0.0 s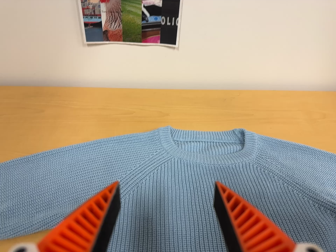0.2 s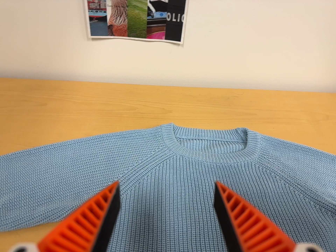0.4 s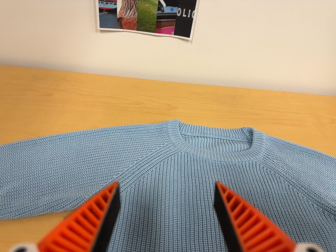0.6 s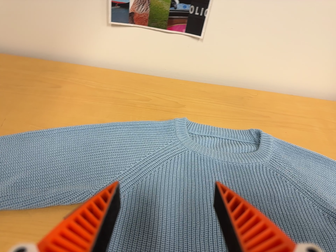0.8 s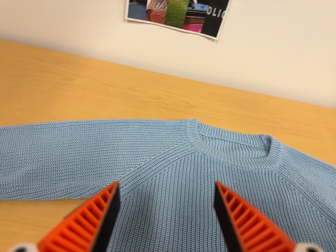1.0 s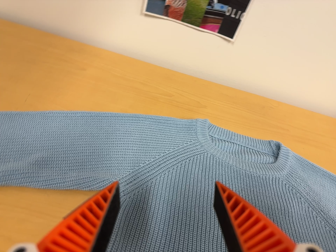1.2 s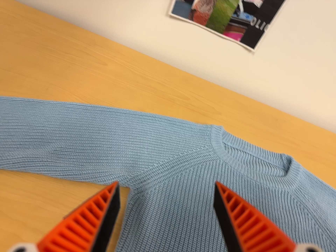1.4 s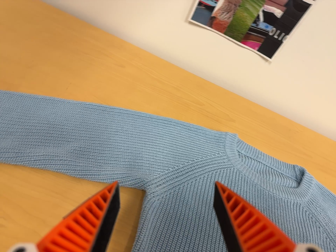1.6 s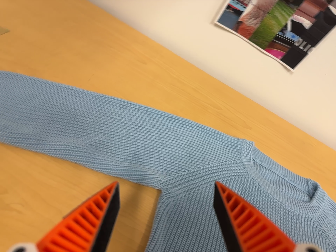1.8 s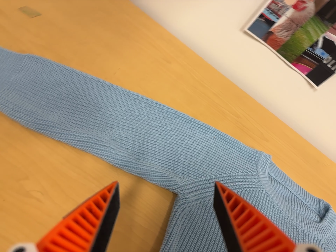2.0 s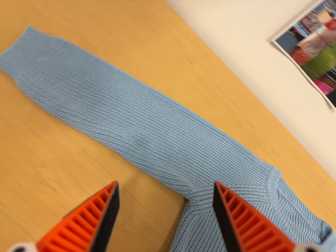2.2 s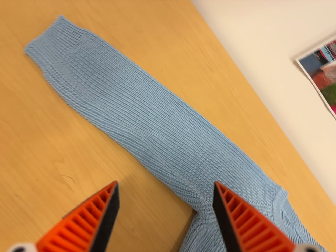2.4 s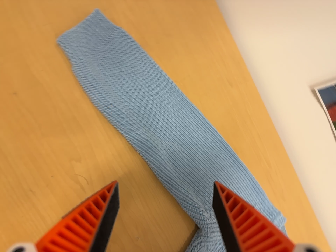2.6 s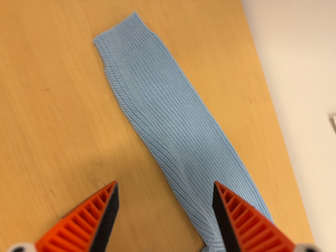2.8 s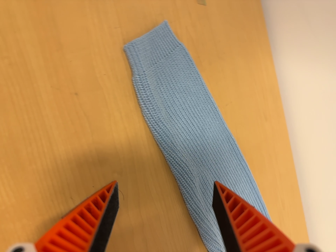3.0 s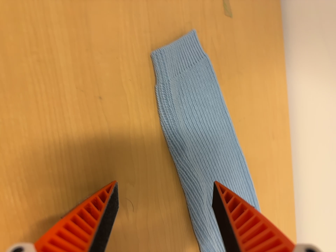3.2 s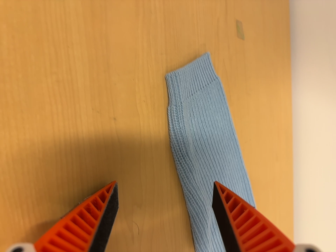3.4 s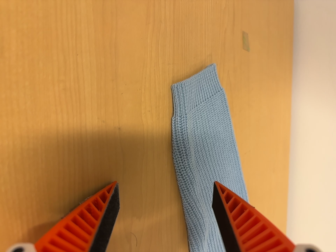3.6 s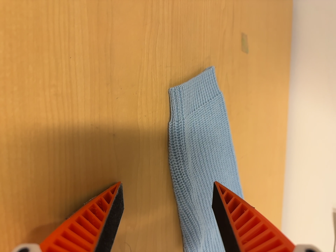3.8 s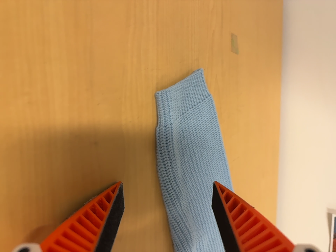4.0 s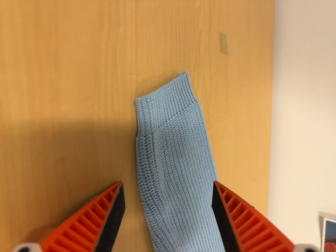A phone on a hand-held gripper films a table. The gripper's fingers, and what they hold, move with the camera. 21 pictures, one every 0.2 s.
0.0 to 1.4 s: The camera travels to its left, about 12 cm, so close, fixed things drift to the right. It rolls about its line of sight by about 25 degrees, and the scene rotates clockwise.
1.4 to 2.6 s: The camera travels to its left and toward the top of its view, about 20 cm, so close, fixed things drift to the right. It rolls about its line of sight by about 45 degrees, and the scene rotates clockwise.
2.6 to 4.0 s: The camera travels toward the top of its view, forward and to its left, about 10 cm, so close, fixed things drift downward. It rolls about its line of sight by about 20 degrees, and the scene rotates clockwise.
The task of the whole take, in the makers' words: left arm across.
The film runs forward here.
